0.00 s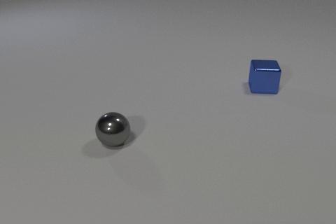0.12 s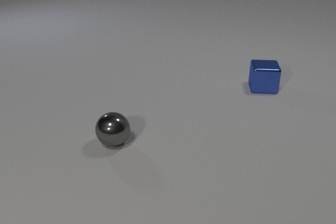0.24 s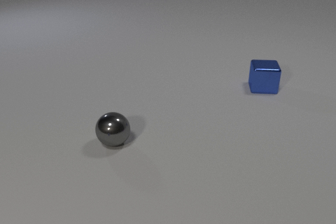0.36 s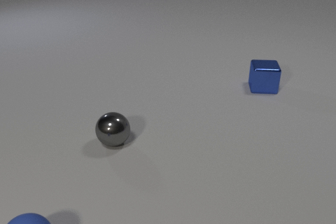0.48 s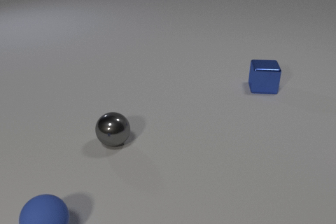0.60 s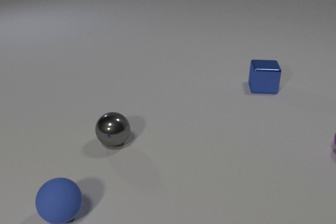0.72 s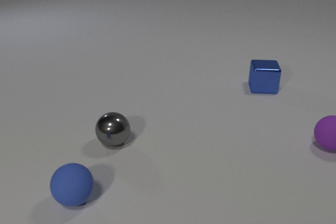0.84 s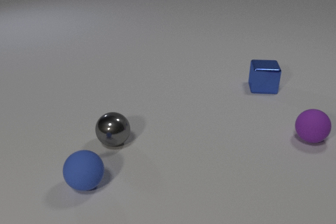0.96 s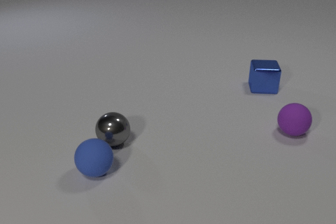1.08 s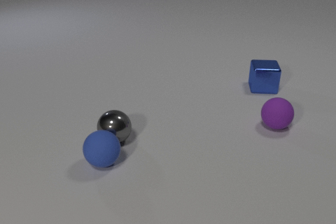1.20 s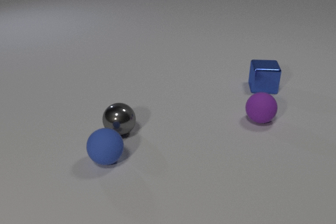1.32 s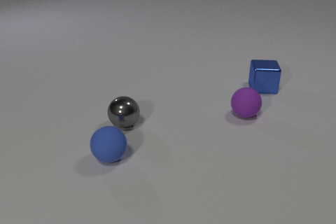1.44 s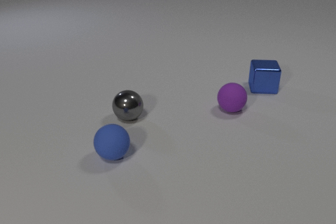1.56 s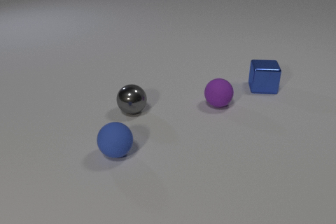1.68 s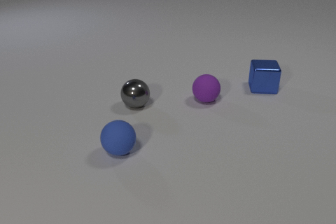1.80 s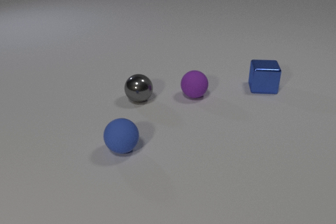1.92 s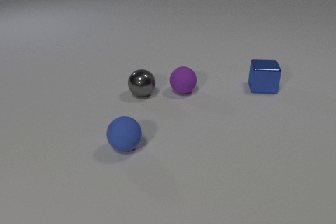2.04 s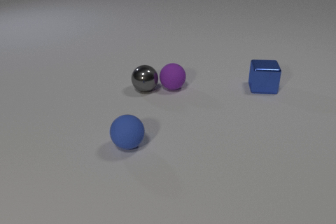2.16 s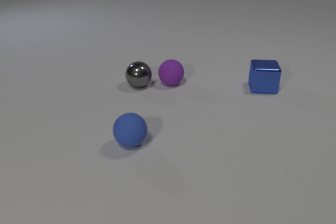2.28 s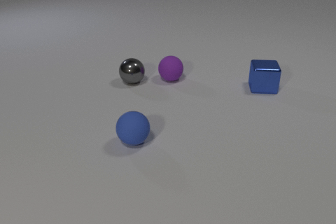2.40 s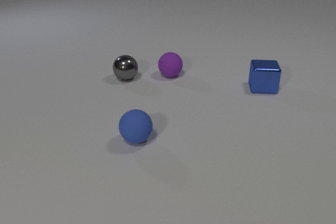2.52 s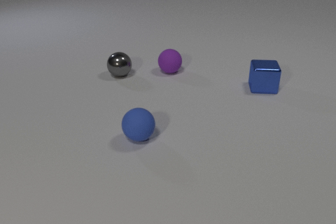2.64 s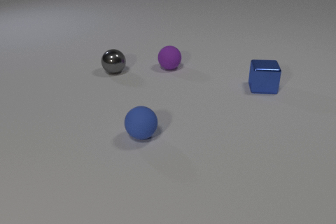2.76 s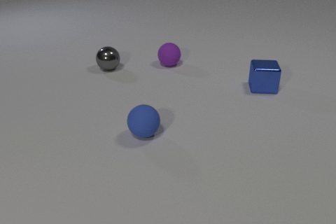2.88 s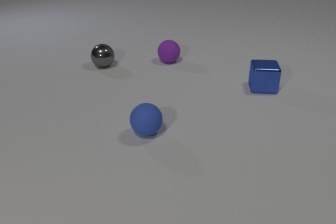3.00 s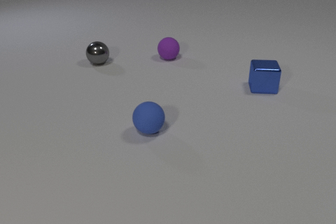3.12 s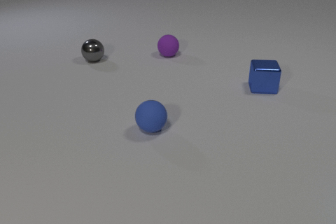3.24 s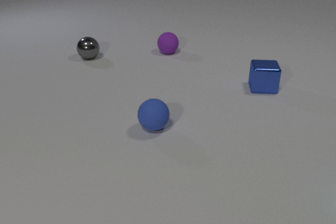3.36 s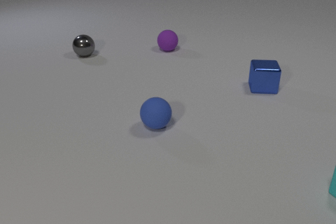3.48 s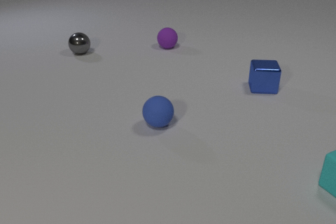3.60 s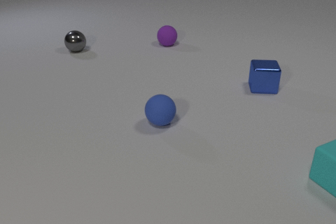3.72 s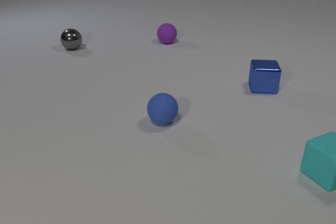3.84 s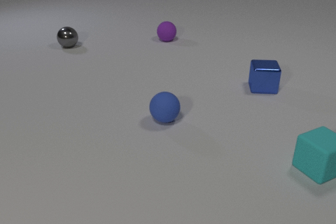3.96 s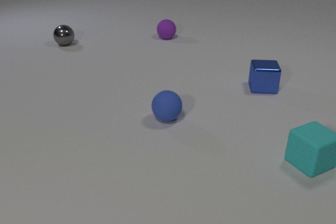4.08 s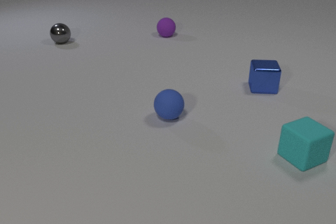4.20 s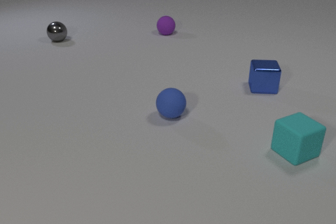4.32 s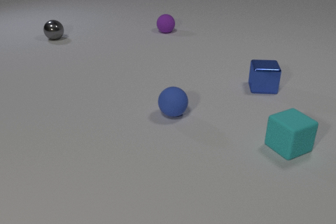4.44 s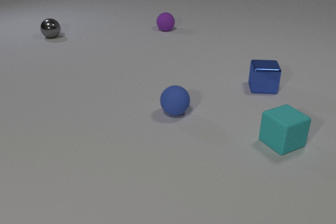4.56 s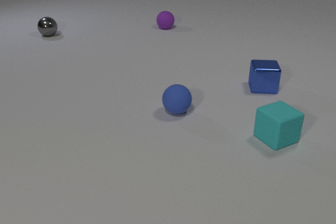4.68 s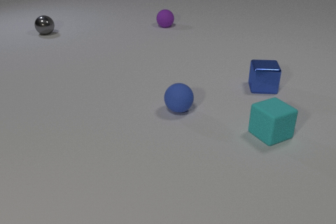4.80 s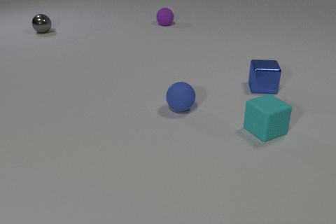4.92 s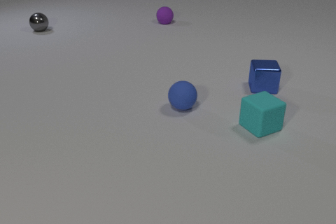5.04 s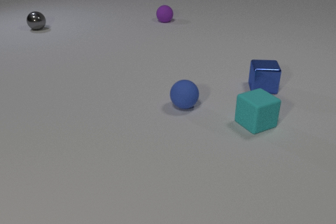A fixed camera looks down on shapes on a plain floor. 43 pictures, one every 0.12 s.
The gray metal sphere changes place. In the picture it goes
away from the camera.
The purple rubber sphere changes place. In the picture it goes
away from the camera.
0.00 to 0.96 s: The blue rubber sphere comes in at the bottom edge, rolls away from the camera and to the right. The purple rubber sphere comes in at the right edge, rolls to the left.
0.96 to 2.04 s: The blue rubber sphere rolls away from the camera and to the right. The gray metal sphere rolls away from the camera. The purple rubber sphere rolls to the left and away from the camera. The blue rubber sphere and the gray metal sphere collide. The gray metal sphere and the purple rubber sphere collide.
2.04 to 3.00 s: The blue rubber sphere rolls away from the camera and to the right. The gray metal sphere rolls away from the camera and to the left. The purple rubber sphere rolls away from the camera.
3.00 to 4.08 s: The blue rubber sphere rolls away from the camera and to the right. The gray metal sphere rolls away from the camera and to the left. The cyan rubber cube comes in at the right edge, slides to the left and away from the camera. The purple rubber sphere rolls away from the camera.
4.08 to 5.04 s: The blue rubber sphere rolls away from the camera and to the right. The gray metal sphere rolls away from the camera and to the left. The cyan rubber cube slides away from the camera and to the left. The purple rubber sphere rolls away from the camera.
What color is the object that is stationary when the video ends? blue.
What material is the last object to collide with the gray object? rubber.
How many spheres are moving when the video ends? 3.
